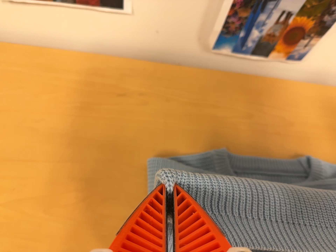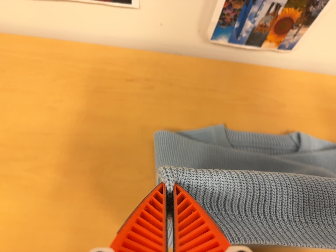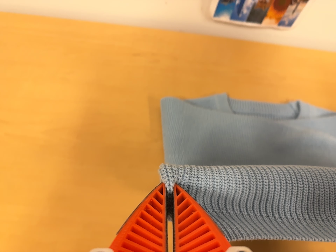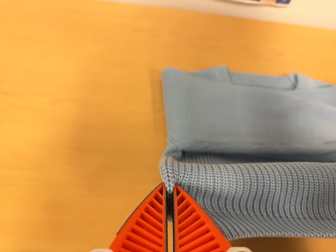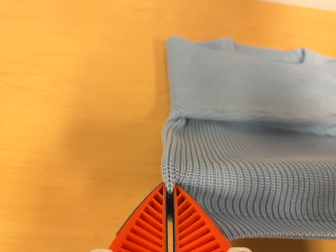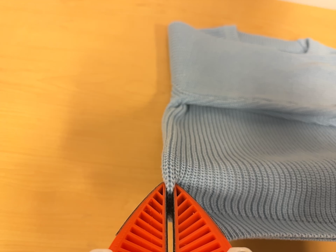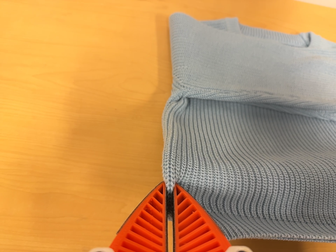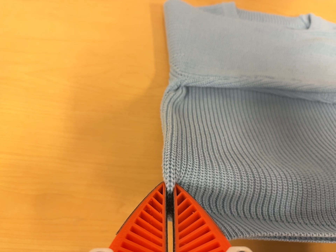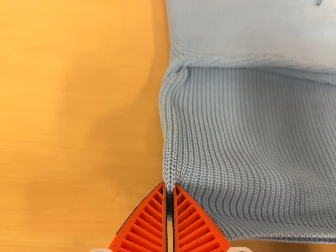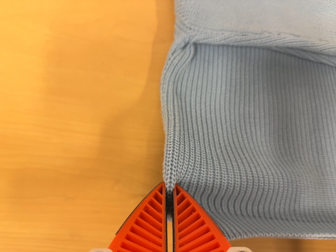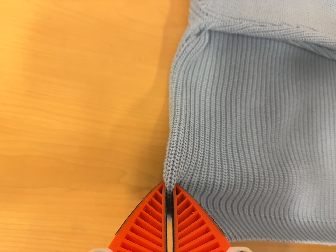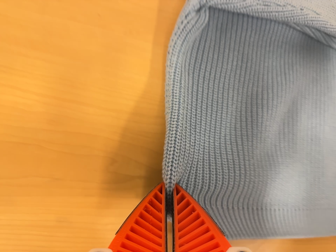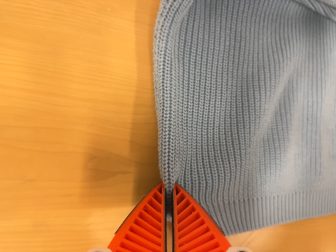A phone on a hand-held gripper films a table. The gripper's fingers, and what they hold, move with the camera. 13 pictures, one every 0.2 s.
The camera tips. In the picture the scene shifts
upward.
0.0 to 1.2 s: The camera travels toward the bottom of its view, about 14 cm, so close, fixed things drift upward.
1.2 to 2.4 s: The camera pans to its right by about 15 degrees. It travels forward and to its left, about 12 cm, so what stands in front looms larger. Its aim tips toward the bottom of its view by about 25 degrees, and the scene shifts upward.
The film runs backward here.
